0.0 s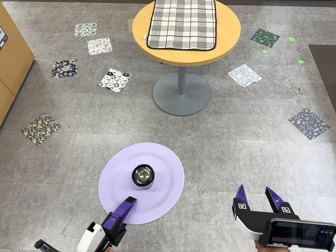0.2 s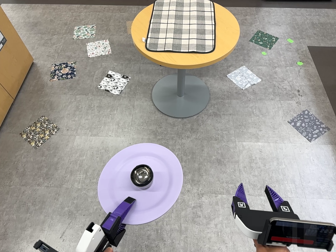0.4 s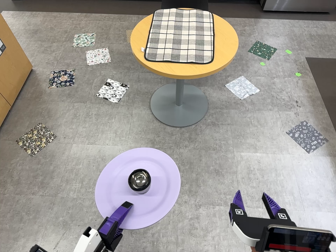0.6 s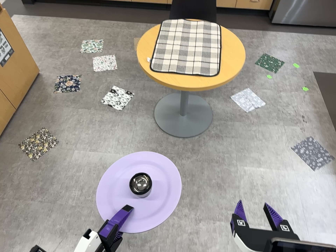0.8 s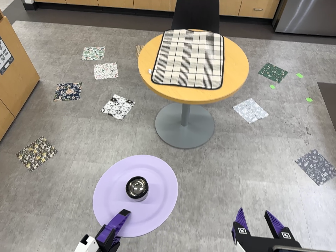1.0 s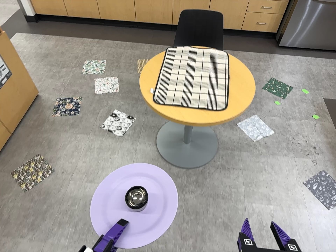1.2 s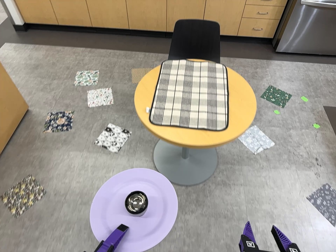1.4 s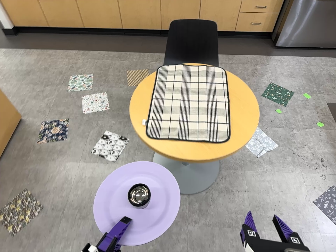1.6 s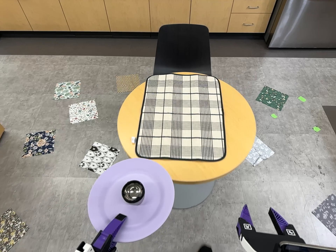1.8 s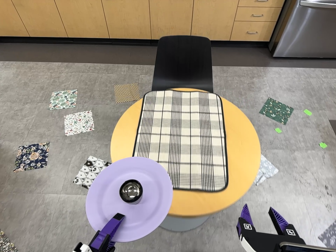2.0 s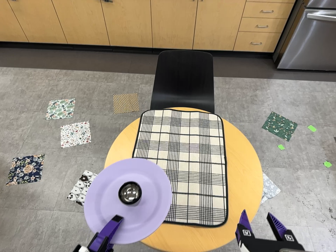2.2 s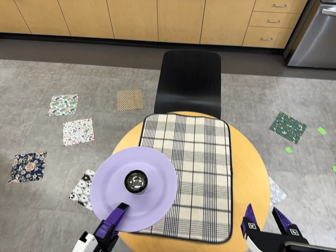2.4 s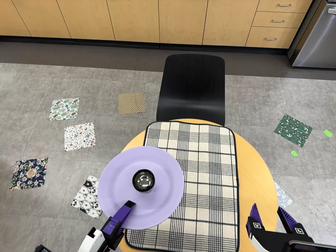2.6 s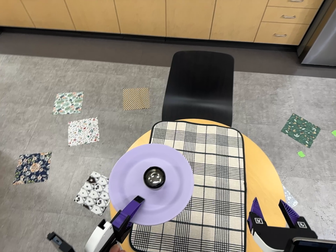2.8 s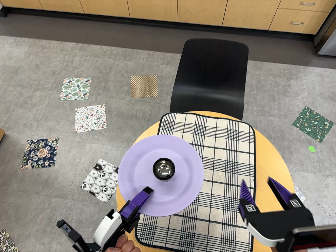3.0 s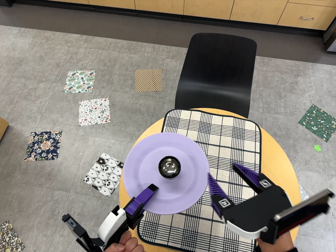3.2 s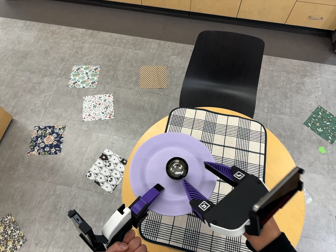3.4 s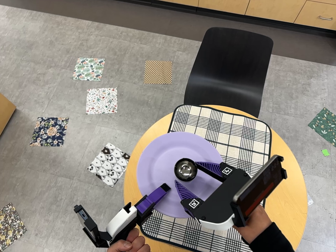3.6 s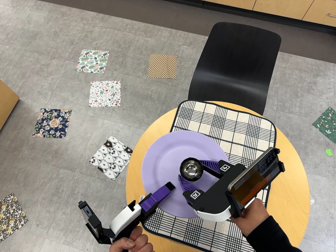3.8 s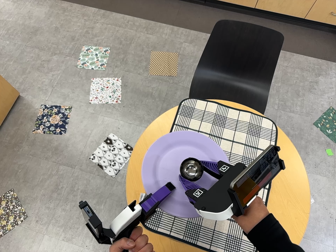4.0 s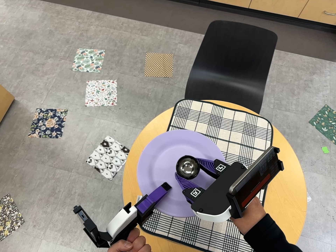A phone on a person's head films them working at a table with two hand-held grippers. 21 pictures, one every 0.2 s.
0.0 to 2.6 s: The camera travels toward the top of its view and forward, about 120 cm, so close, fixed things drift downward.
2.6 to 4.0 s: The camera travels forward, toward the top of its view and to its left, about 10 cm, so what stands in front looms larger. Its aim tips toward the bottom of its view by about 10 degrees. It rolls about its line of sight by about 10 degrees, and the scene rotates clockwise.
The film runs forward here.
